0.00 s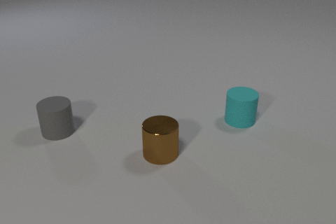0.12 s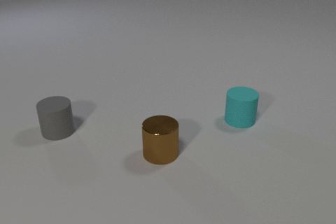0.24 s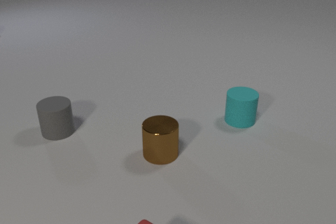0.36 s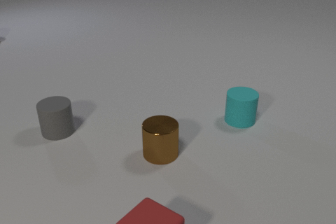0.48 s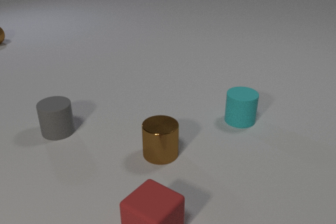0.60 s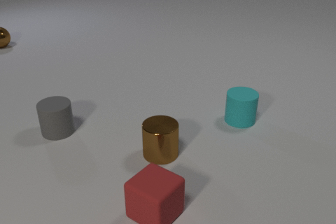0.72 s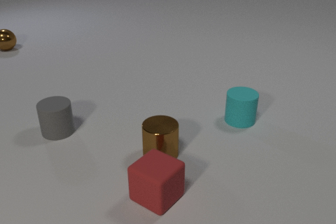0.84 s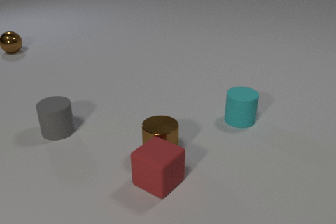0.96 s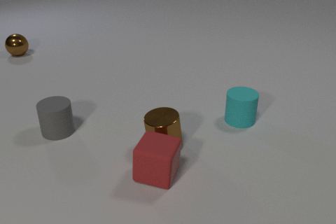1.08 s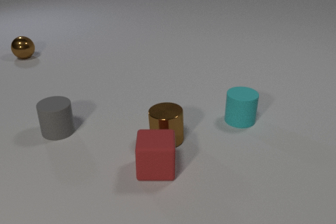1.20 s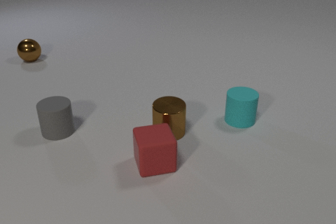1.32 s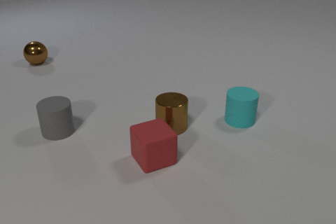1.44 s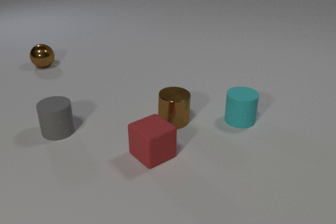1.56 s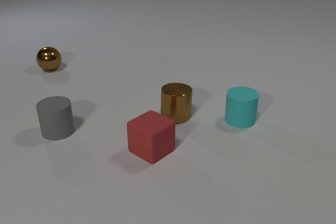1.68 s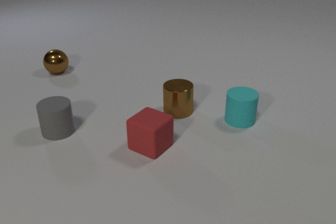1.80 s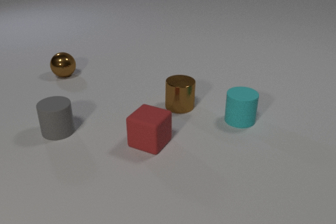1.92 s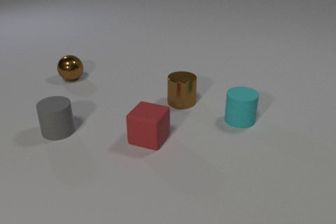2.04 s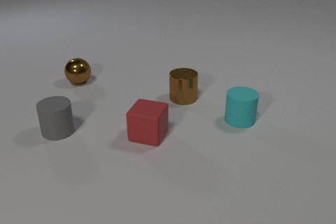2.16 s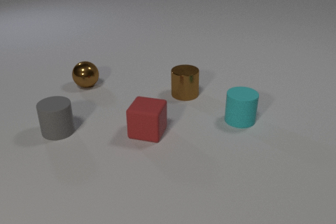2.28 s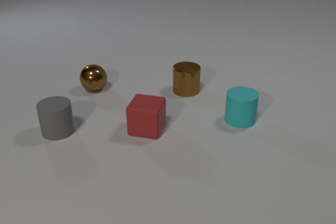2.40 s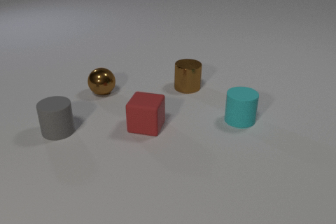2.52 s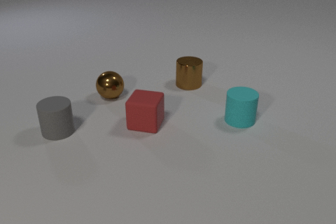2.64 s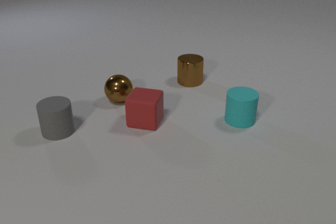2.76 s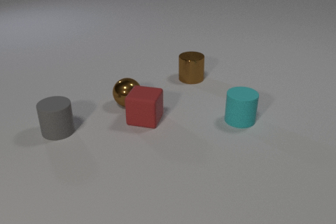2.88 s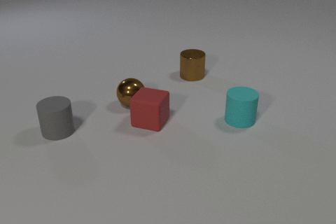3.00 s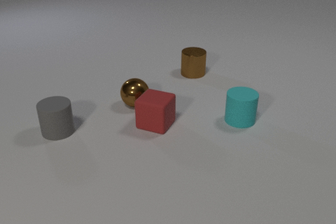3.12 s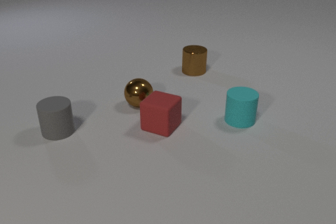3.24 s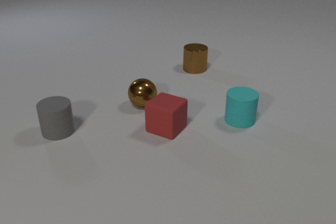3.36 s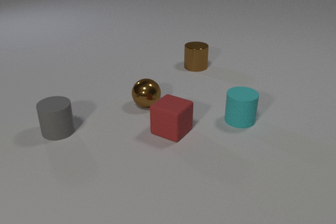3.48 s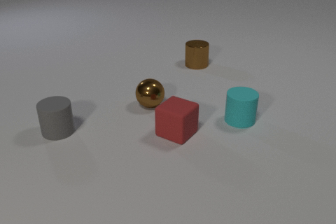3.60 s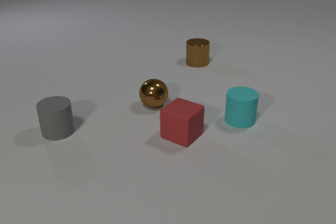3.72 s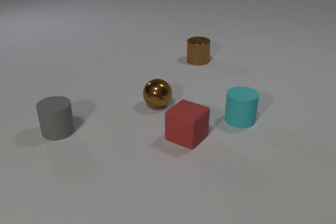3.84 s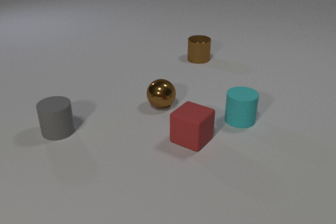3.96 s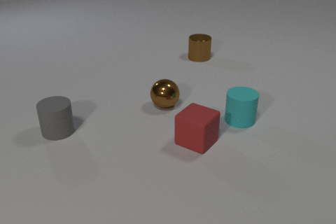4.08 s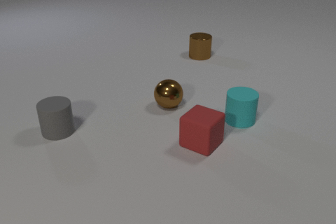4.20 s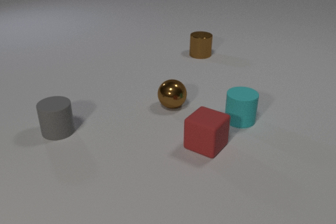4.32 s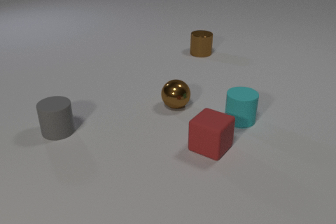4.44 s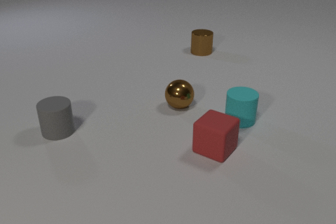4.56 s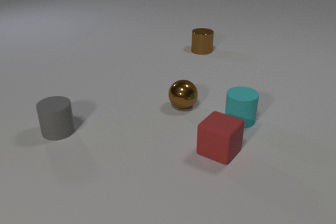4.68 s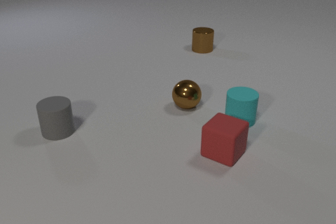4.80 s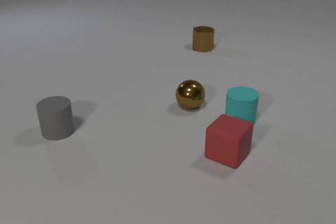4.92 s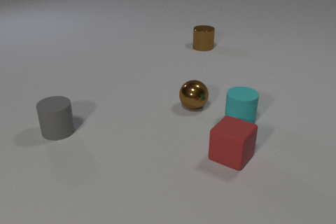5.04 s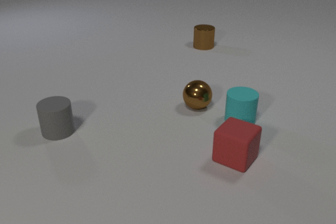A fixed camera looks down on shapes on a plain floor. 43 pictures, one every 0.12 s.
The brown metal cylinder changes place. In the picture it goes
away from the camera.
0.00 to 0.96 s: The red rubber cube comes in at the bottom edge, slides away from the camera. The brown metal cylinder slides away from the camera. The brown metal sphere comes in at the left edge, rolls toward the camera and to the right. The red rubber cube and the brown metal cylinder collide.
0.96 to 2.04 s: The red rubber cube slides away from the camera, spins counterclockwise seen from above by about 90 degrees, its near face sliding to the right. The brown metal cylinder slides away from the camera. The brown metal sphere rolls toward the camera and to the right.
2.04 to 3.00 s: The red rubber cube slides away from the camera. The brown metal cylinder slides away from the camera. The brown metal sphere rolls toward the camera and to the right. The red rubber cube and the brown metal sphere collide.
3.00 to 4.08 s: The red rubber cube slides to the right and toward the camera. The brown metal cylinder slides away from the camera. The brown metal sphere rolls to the right.
4.08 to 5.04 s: The red rubber cube slides to the right and toward the camera. The brown metal cylinder slides away from the camera. The brown metal sphere rolls to the right.
What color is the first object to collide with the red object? brown.
What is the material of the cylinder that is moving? metal.
How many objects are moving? 3.
